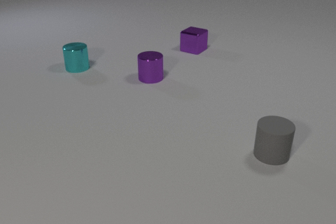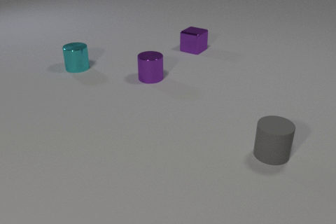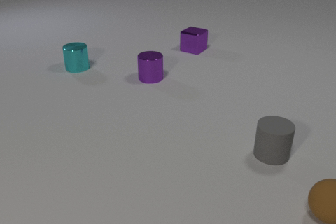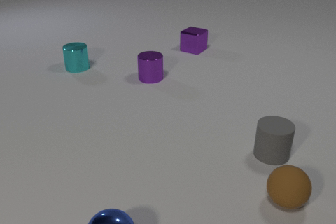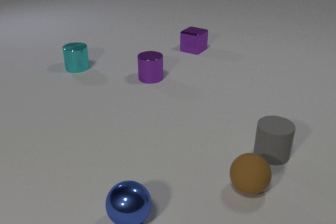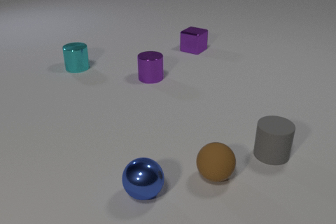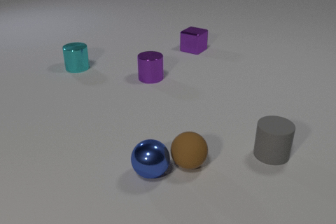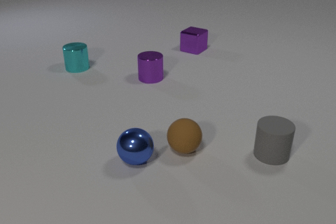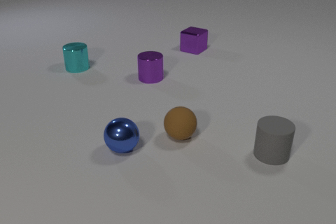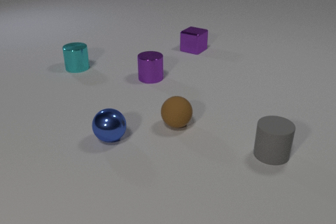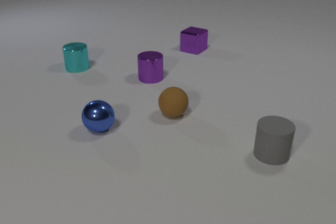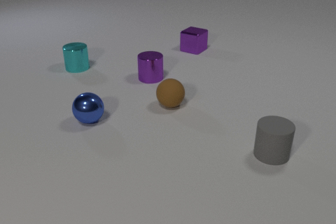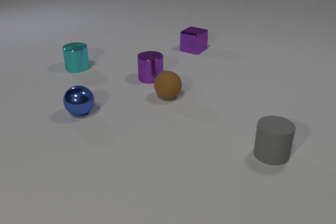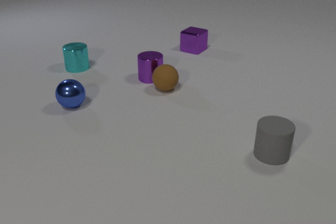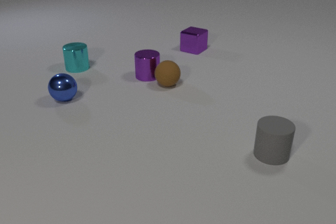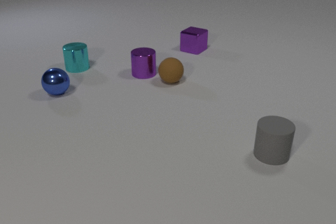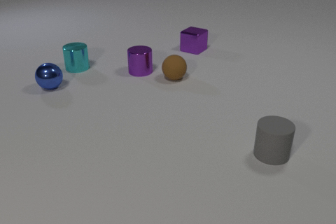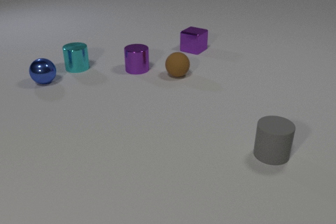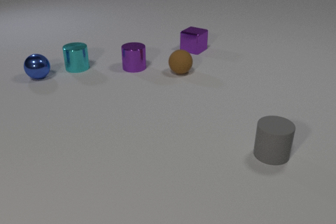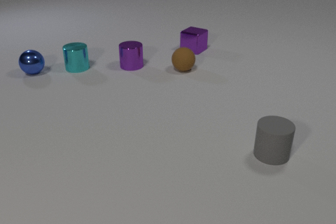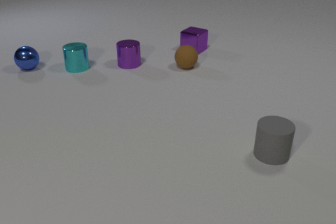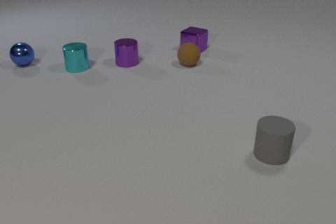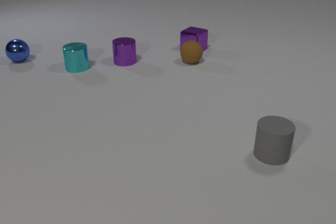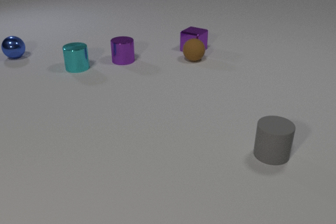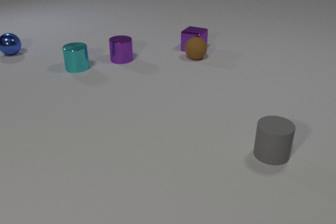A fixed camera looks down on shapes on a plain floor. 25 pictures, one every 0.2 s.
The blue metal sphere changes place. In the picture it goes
away from the camera.
The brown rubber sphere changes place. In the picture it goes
away from the camera.
0.0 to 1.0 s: The brown rubber sphere comes in at the right edge, rolls to the left. The blue metal sphere comes in at the bottom edge, rolls away from the camera and to the right.
1.0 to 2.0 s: The brown rubber sphere rolls away from the camera and to the left. The blue metal sphere rolls away from the camera. The brown rubber sphere and the blue metal sphere collide.
2.0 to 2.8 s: The brown rubber sphere rolls away from the camera. The blue metal sphere rolls away from the camera and to the left. The brown rubber sphere and the purple metal cylinder collide.
2.8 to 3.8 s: The brown rubber sphere rolls away from the camera and to the right. The blue metal sphere rolls away from the camera. The purple metal cylinder slides away from the camera and to the left.
3.8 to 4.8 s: The brown rubber sphere rolls away from the camera. The blue metal sphere rolls away from the camera. The purple metal cylinder slides away from the camera and to the left. The brown rubber sphere and the purple metal cube collide.
Are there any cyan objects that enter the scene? no.
What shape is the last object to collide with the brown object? cube.
How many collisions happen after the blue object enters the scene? 3.
